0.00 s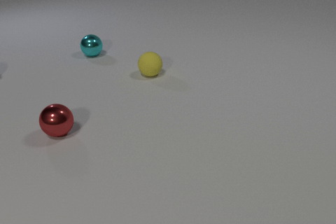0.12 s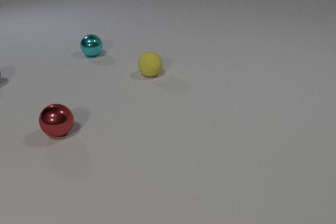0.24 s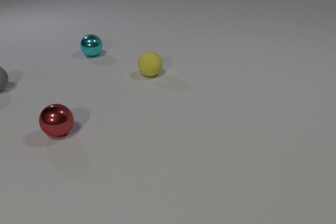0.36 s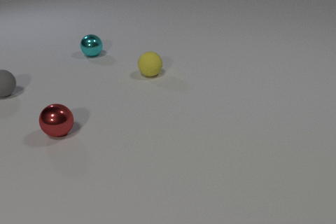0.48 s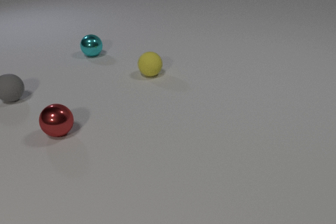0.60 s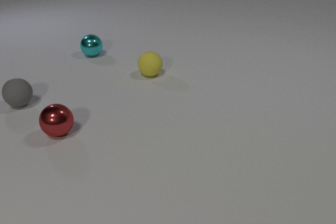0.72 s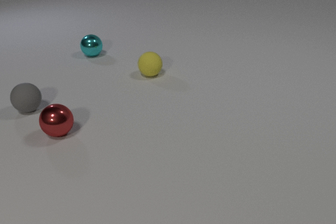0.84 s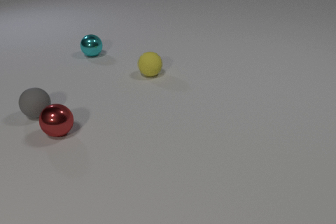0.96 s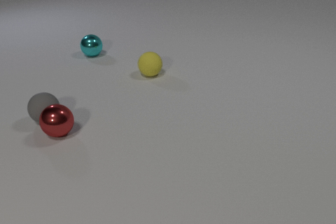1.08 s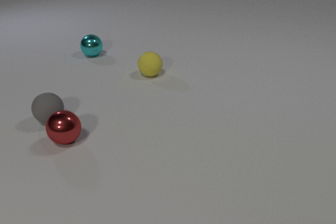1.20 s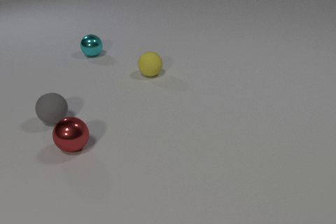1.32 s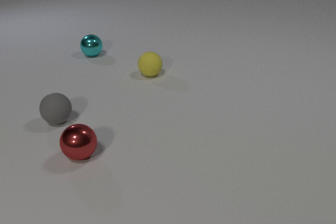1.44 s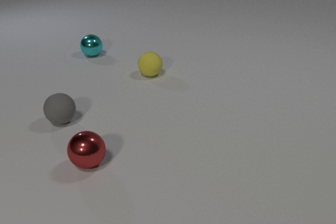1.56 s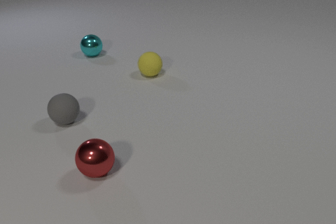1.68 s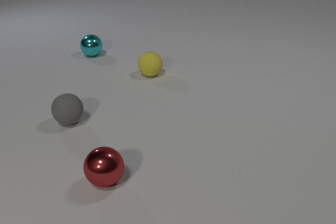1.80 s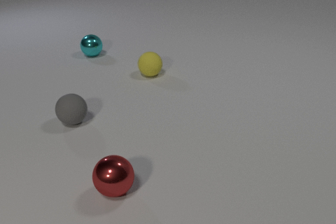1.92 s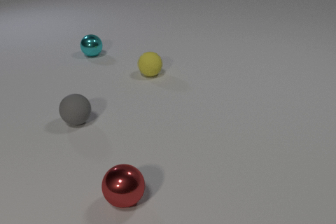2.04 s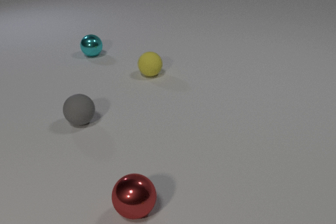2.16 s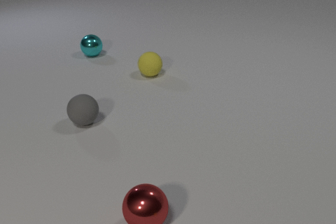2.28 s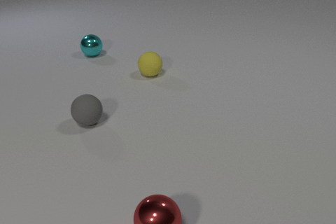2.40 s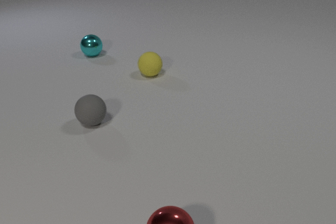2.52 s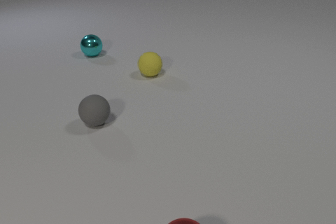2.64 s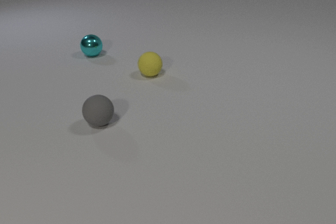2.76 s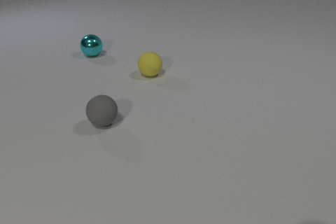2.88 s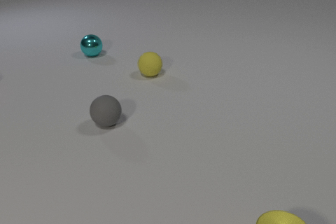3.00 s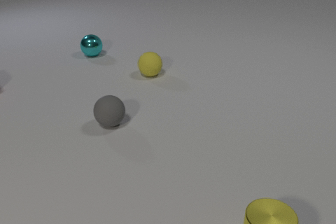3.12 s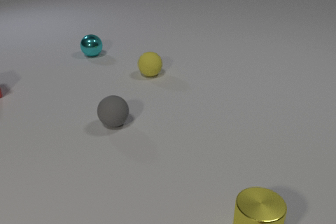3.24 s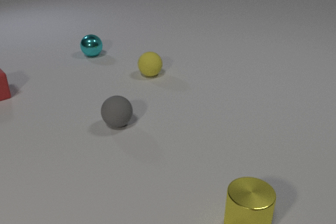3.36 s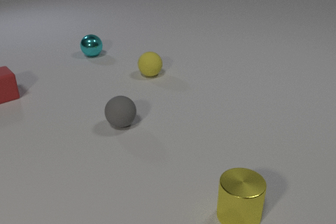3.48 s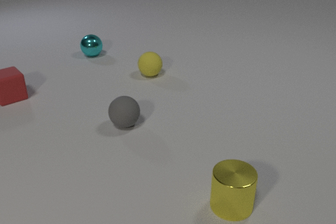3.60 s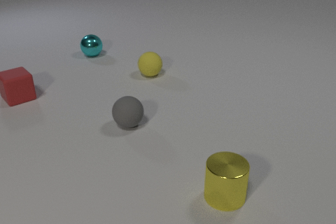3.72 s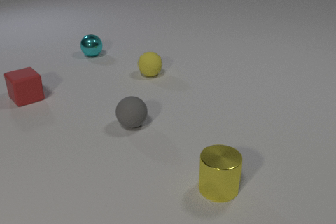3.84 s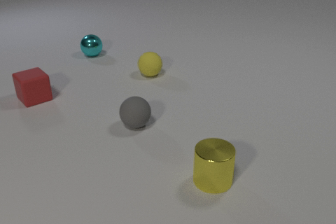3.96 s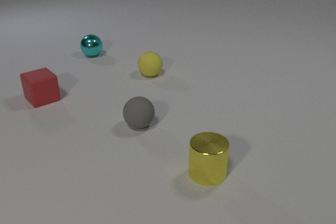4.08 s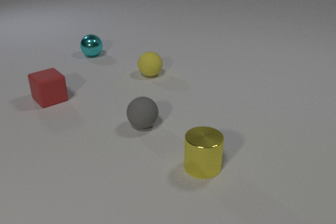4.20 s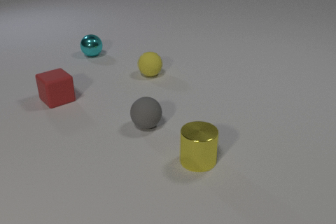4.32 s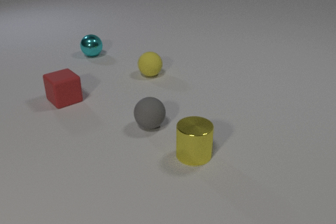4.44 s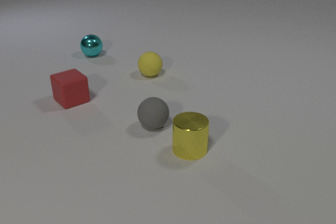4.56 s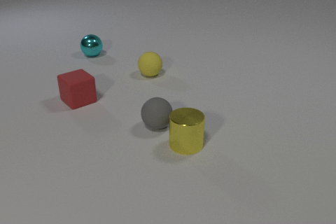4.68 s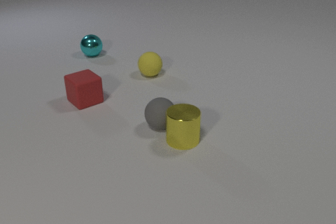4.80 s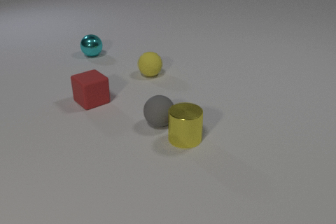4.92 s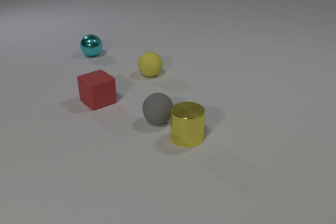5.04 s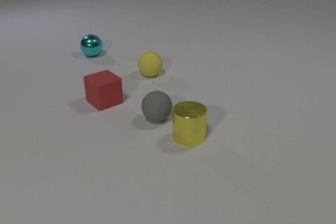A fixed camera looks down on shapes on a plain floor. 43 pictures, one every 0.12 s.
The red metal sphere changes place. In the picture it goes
toward the camera.
0.00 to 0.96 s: The gray rubber sphere comes in at the left edge, rolls toward the camera and to the right. The gray rubber sphere and the red metal sphere collide.
0.96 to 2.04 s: The gray rubber sphere rolls to the right. The red metal sphere rolls toward the camera and to the right.
2.04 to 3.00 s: The gray rubber sphere rolls to the right. The red metal sphere rolls toward the camera and to the right, leaves at the bottom edge. The yellow metal cylinder comes in at the bottom edge, slides away from the camera and to the left.
3.00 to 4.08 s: The gray rubber sphere rolls to the right. The yellow metal cylinder slides away from the camera and to the left. The red rubber cube comes in at the left edge, slides to the right and toward the camera.
4.08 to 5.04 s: The gray rubber sphere rolls to the right and away from the camera. The yellow metal cylinder slides away from the camera. The red rubber cube slides to the right. The gray rubber sphere and the yellow metal cylinder collide.
What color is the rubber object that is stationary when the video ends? yellow.
What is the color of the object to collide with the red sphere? gray.
How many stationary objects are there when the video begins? 3.
